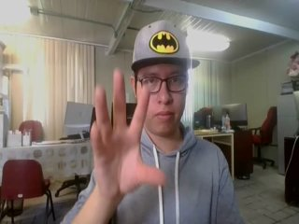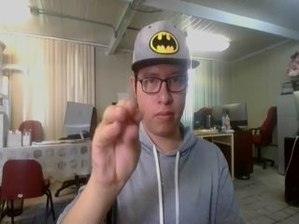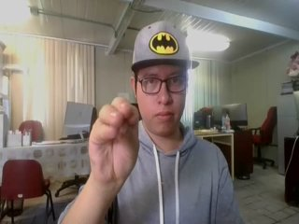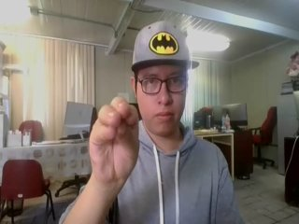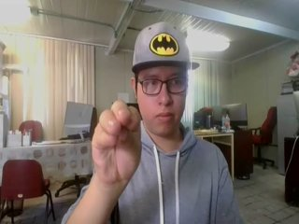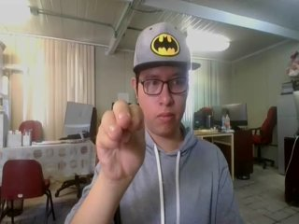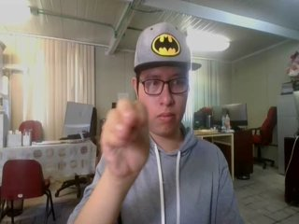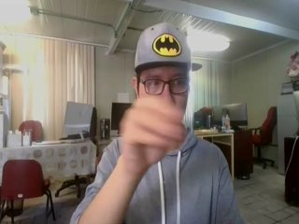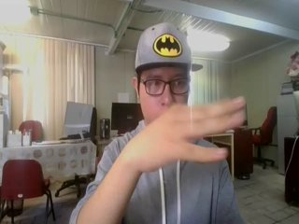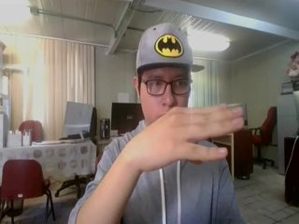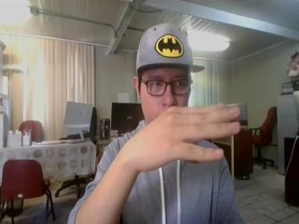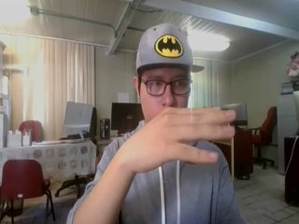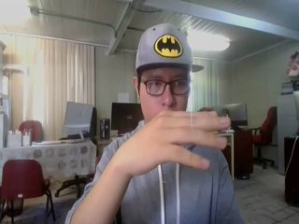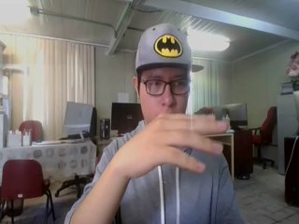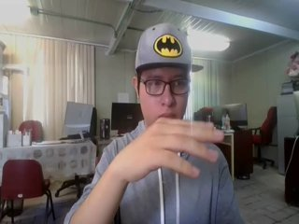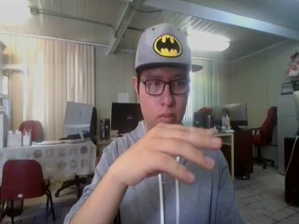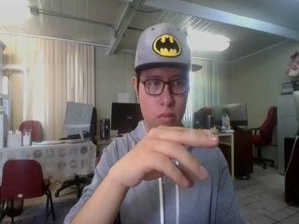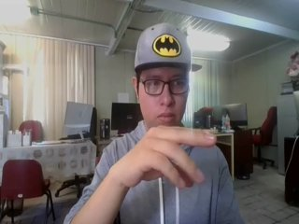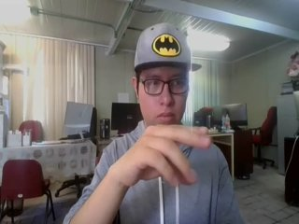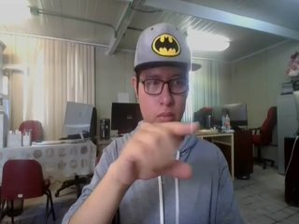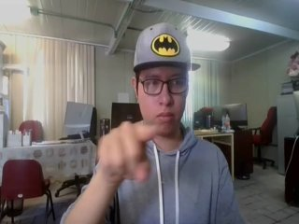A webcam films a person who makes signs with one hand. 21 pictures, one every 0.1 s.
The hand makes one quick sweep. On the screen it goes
to the right.
0.0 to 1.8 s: On the screen the hand sweeps to the right. The name of the sign: Throw left.
